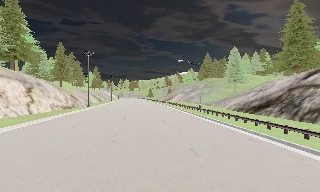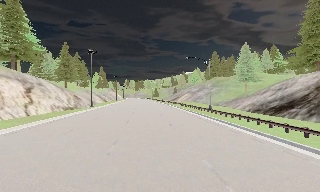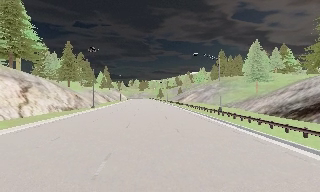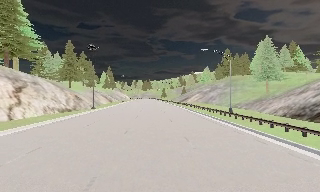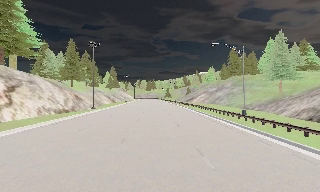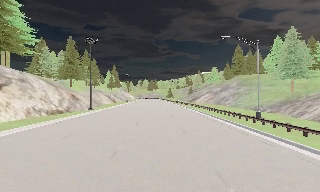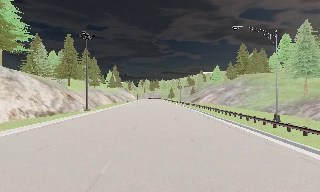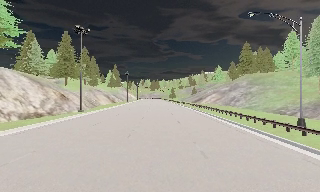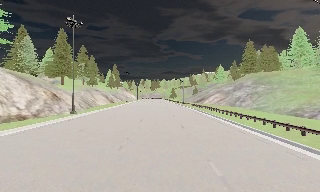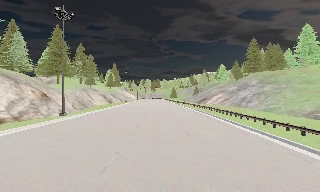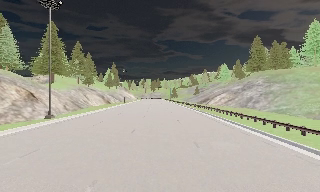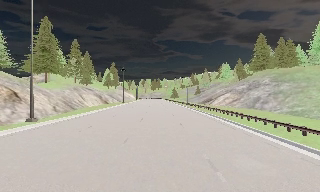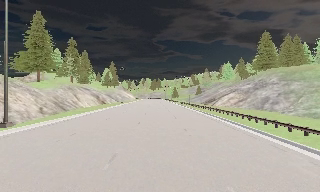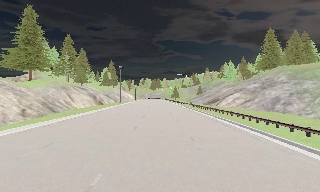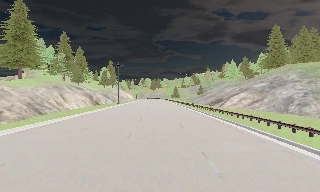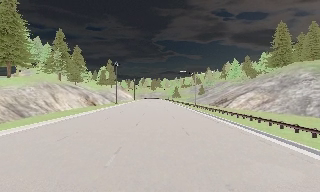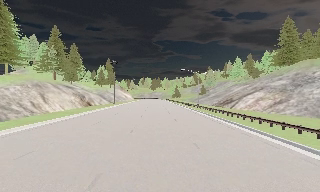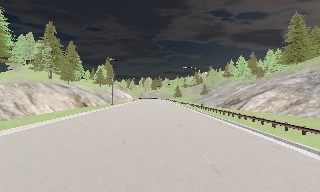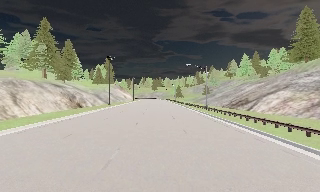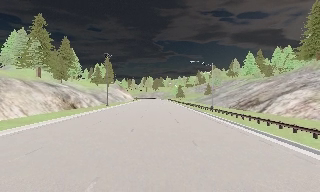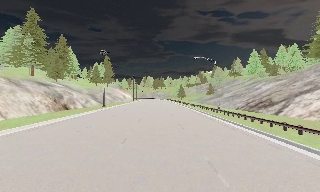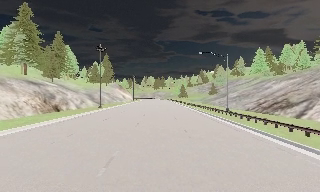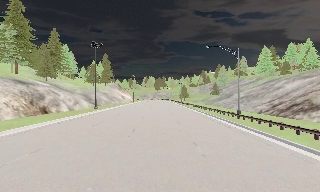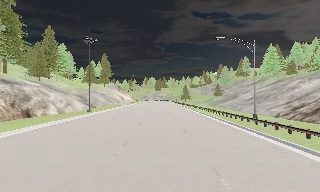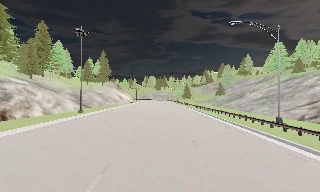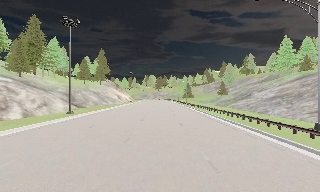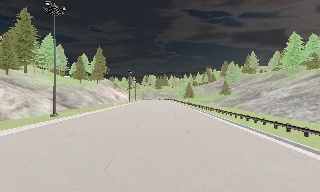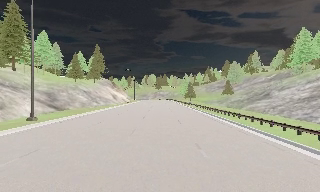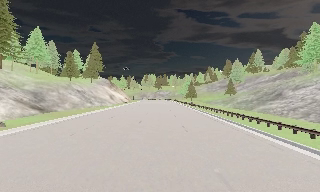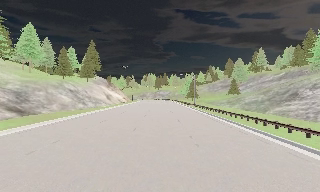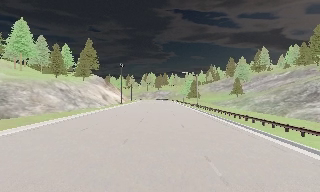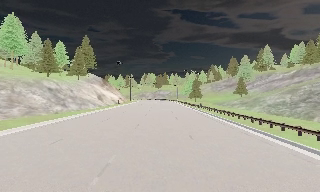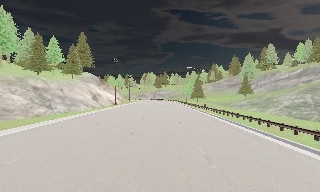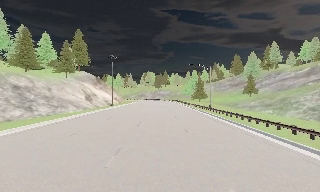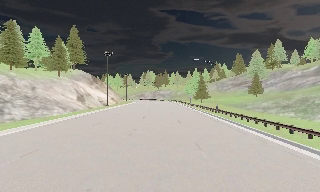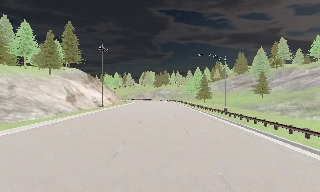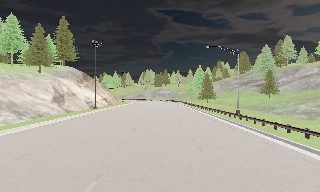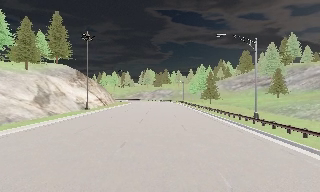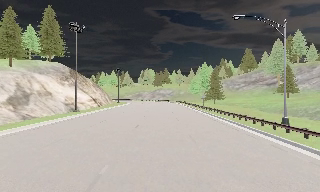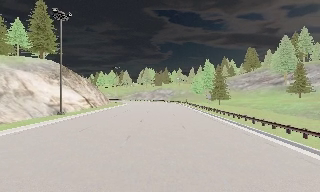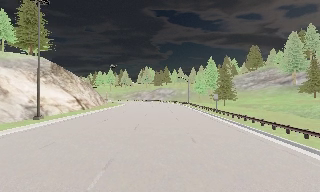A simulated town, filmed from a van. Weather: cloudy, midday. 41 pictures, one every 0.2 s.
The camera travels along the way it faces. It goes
forward.
0.0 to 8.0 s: The scene slides to the right, as the camera pans about 10 degrees to its left. It travels forward, about 105 m, so what stands in front looms larger.
The film runs forward here.
